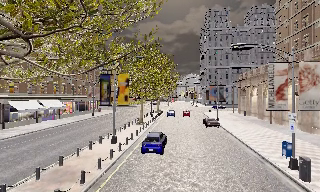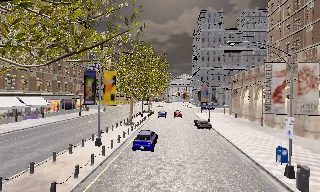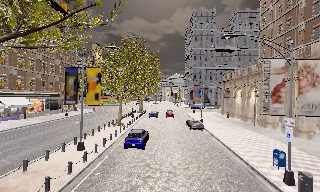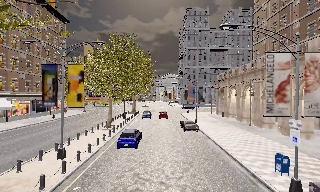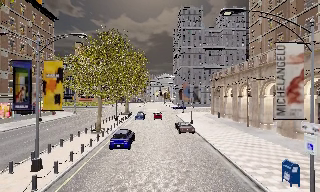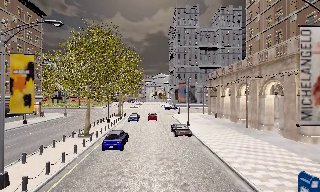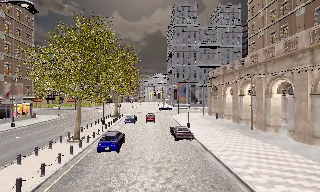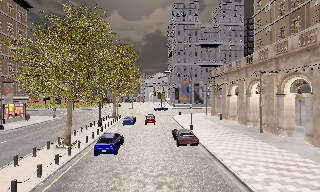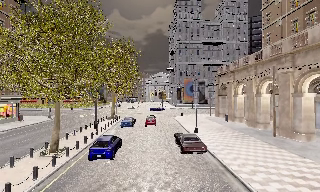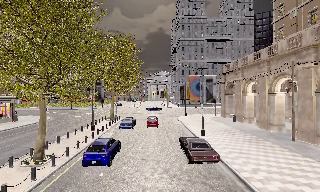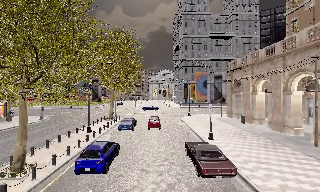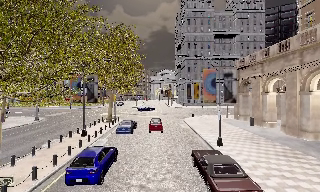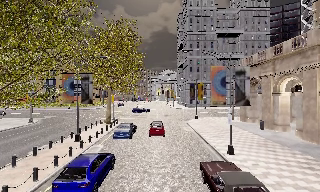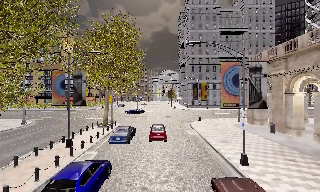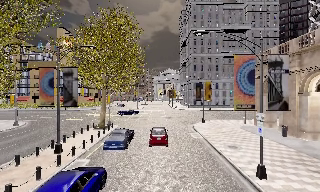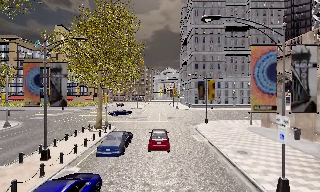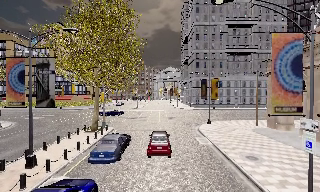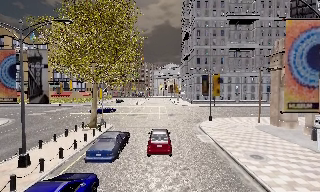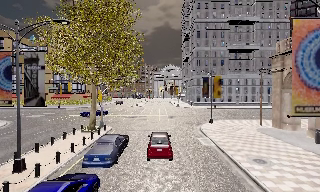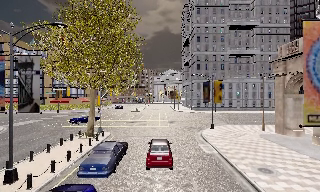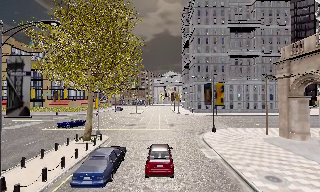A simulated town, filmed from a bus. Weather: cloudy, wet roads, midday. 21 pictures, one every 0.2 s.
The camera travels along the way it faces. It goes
forward.
0.0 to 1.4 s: The camera pans to its right, which is clockwise from overhead, by about 10 degrees. It travels forward, about 10 m, so what stands in front looms larger. It gains speed.
1.4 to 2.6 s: The camera travels forward, about 11 m, so what stands in front looms larger.
2.6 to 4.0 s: The camera travels forward, about 6 m, so what stands in front looms larger. It loses speed.
The film runs forward here.
